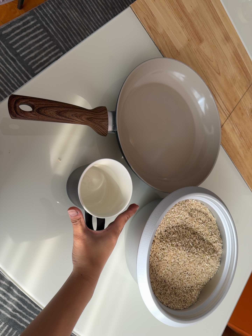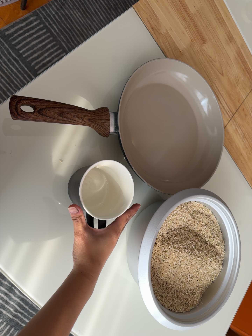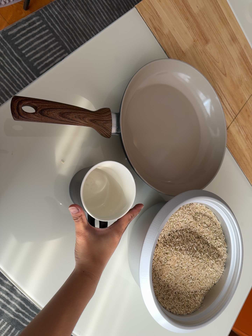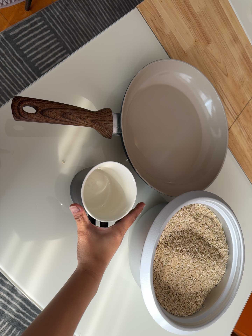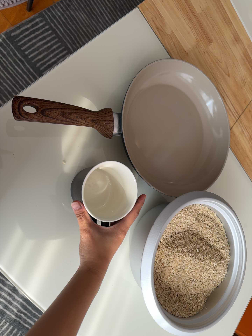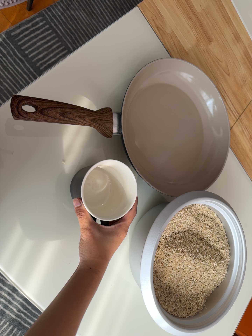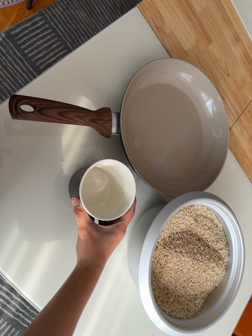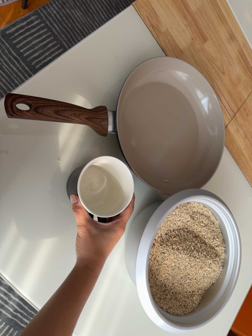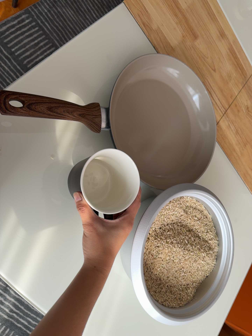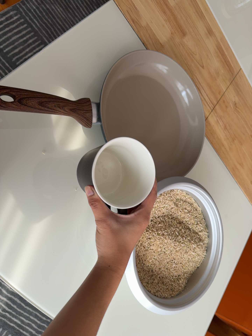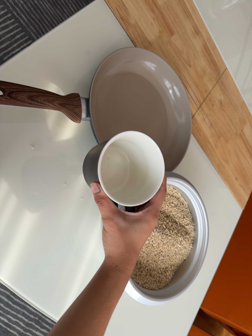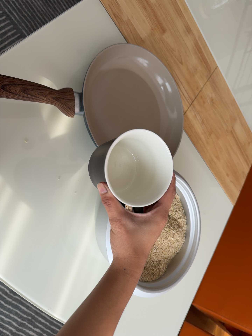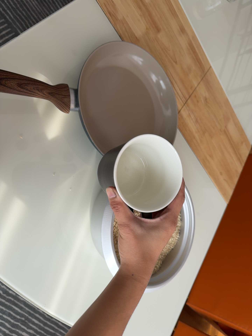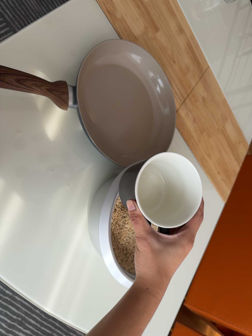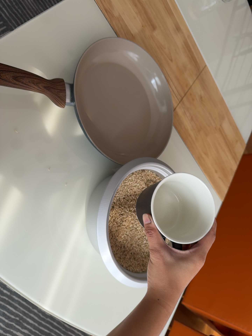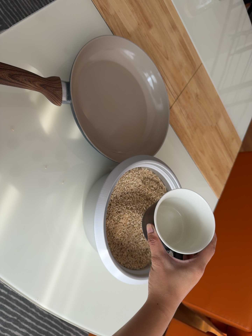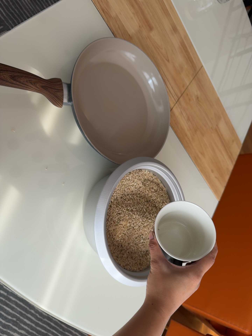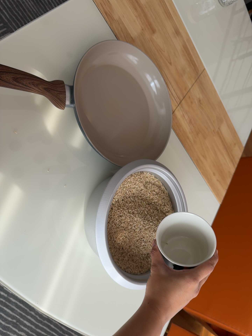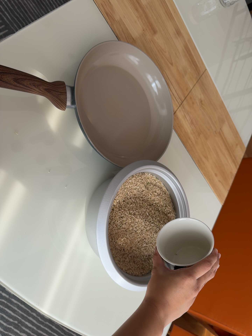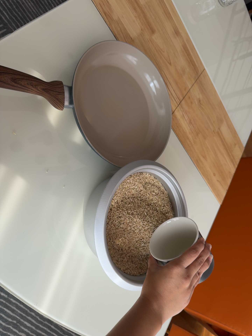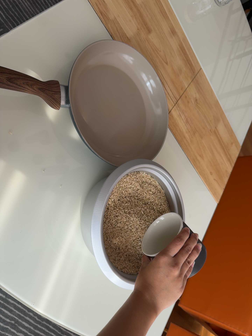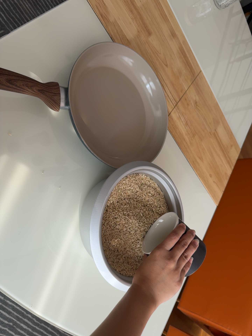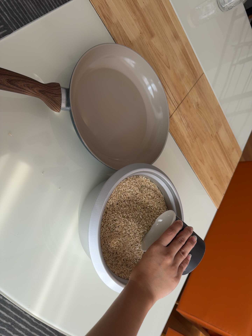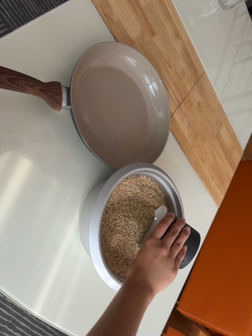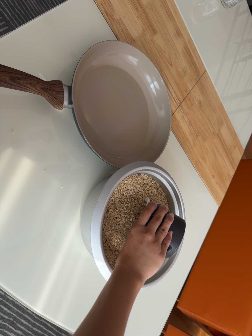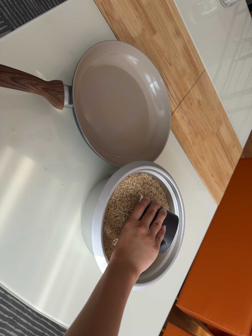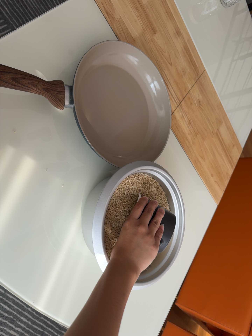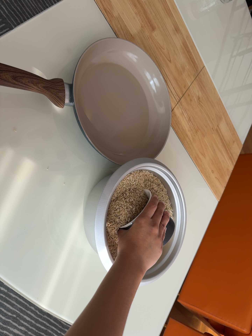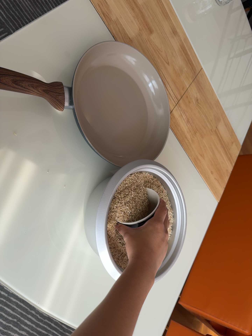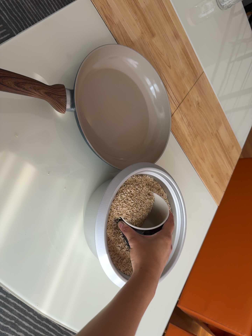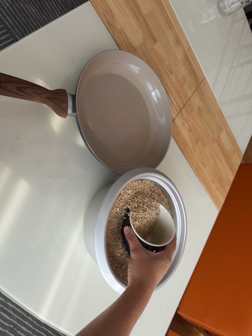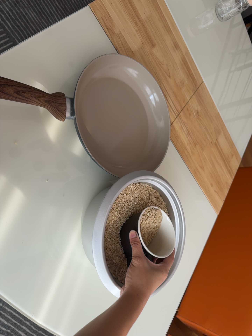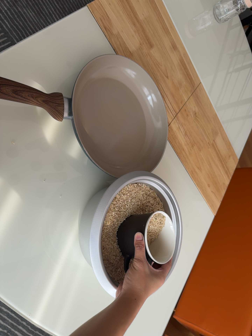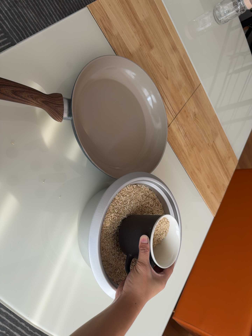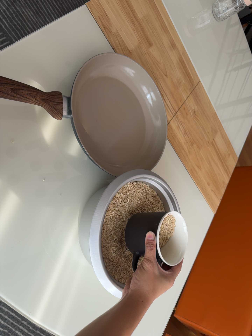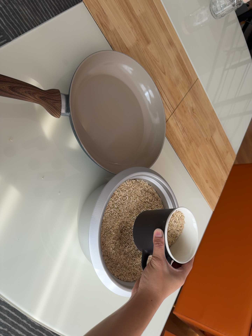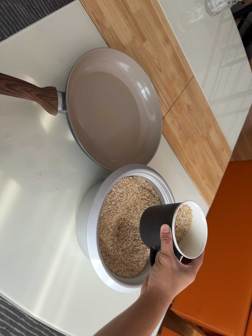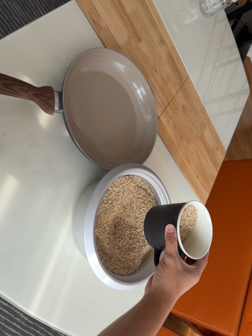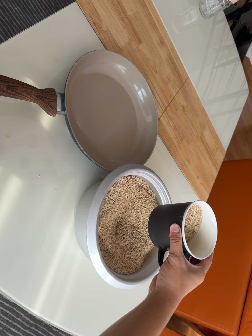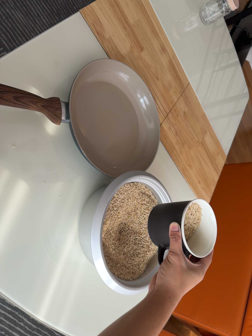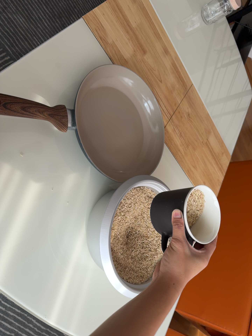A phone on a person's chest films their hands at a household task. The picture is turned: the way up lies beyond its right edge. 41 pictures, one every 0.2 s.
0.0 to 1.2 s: The camera keeps its place and its aim.
1.2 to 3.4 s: The camera swings to its right by about 10 degrees, and the scene slides to the left. It travels toward the bottom of its view, about 7 cm, so close, fixed things drift upward.
3.4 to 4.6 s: The camera keeps its place and its aim.
4.6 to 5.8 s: The camera shifts only a little, or ends up much as it began.
5.8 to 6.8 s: The camera keeps its place and its aim.
6.8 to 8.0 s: The camera shifts only a little, or ends up much as it began.
The film runs forward here.
